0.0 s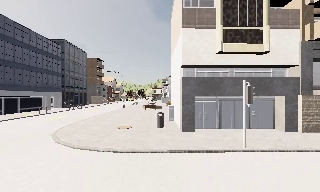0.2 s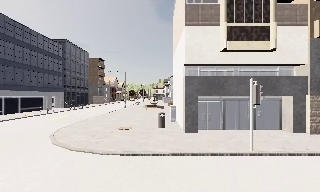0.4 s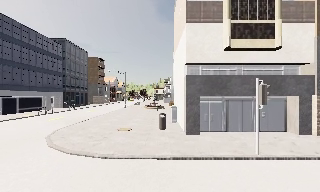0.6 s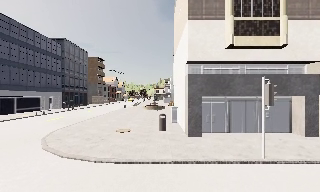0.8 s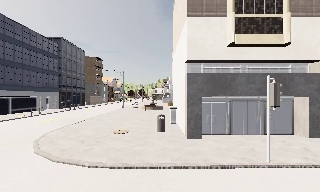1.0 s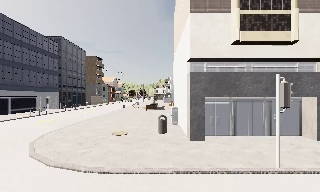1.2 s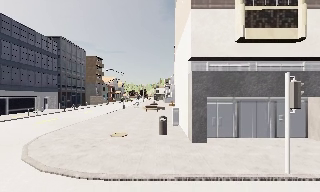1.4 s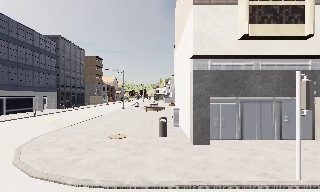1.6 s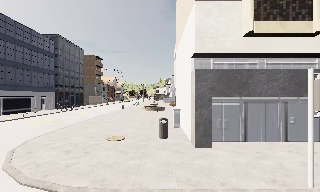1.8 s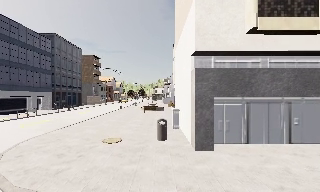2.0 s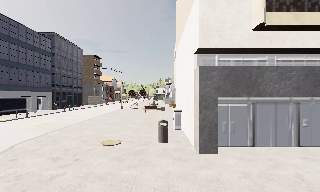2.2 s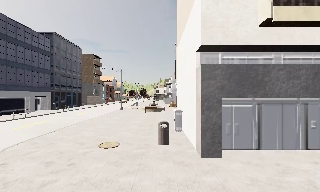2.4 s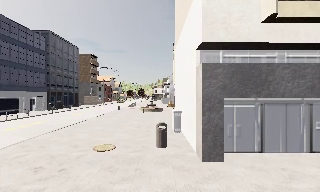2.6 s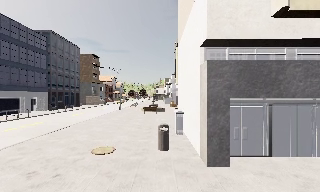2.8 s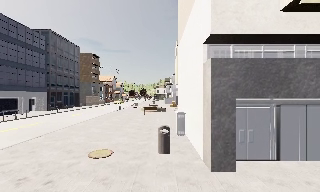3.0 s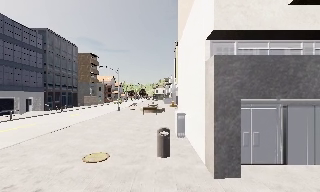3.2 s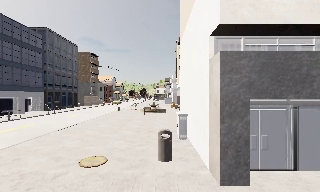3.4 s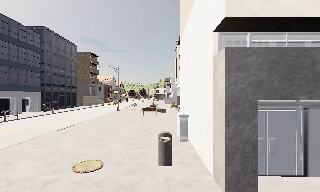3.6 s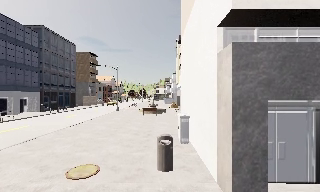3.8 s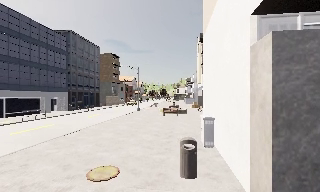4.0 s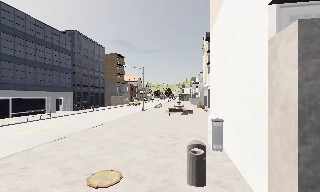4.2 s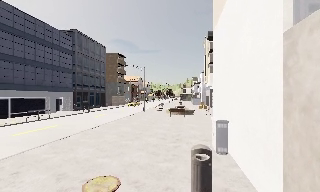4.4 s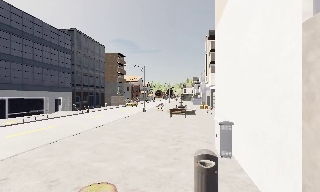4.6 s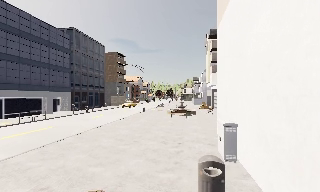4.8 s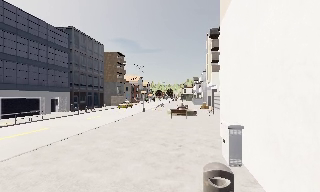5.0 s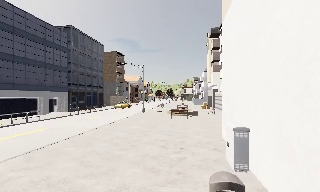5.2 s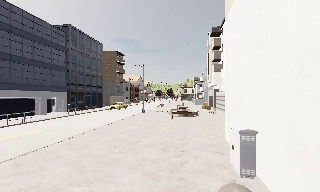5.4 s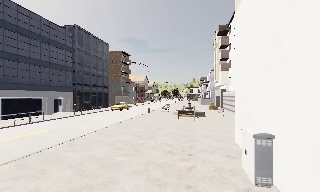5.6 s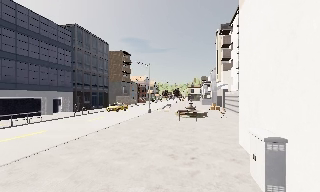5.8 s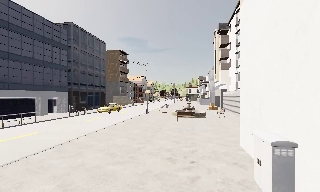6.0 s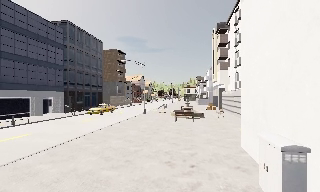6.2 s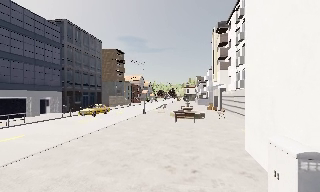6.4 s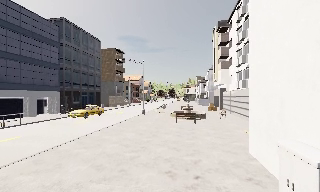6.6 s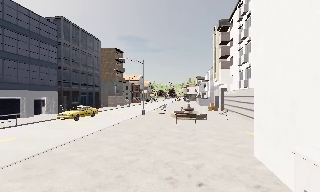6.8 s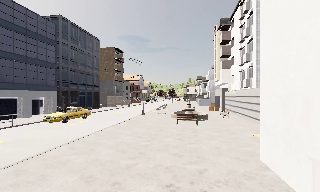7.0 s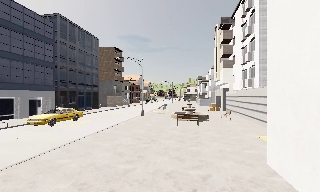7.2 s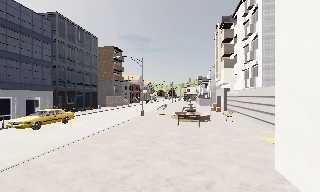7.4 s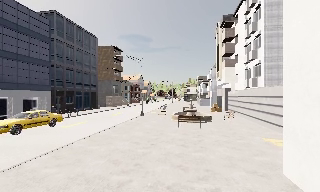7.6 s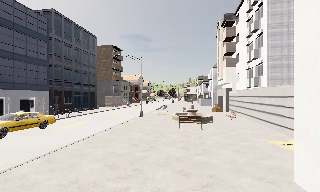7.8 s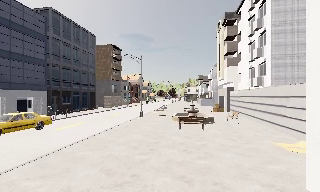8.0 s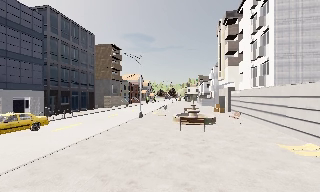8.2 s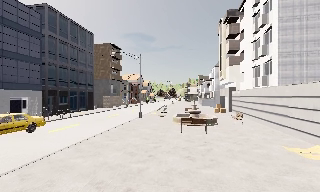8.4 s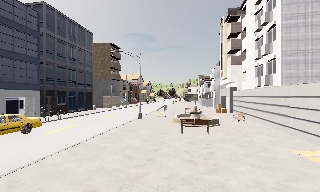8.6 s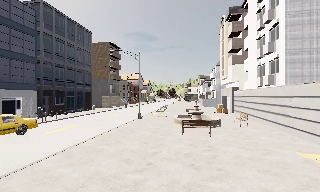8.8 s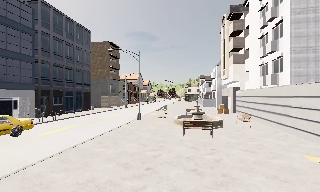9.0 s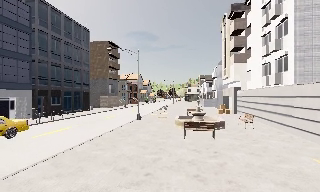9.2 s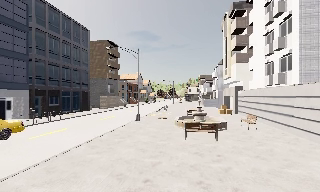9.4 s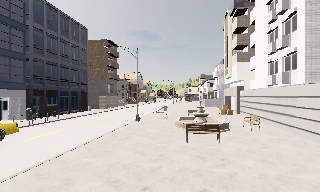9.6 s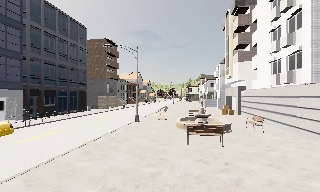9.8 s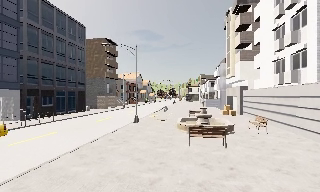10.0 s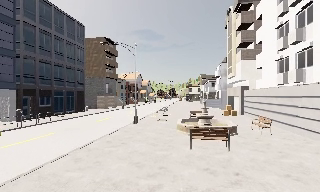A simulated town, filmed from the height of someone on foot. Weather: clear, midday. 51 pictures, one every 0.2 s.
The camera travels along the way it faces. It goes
forward.
0.0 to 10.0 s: The camera pans to its left, which is counterclockwise from overhead, by about 10 degrees. It travels forward, about 20 m, so what stands in front looms larger.
The film runs forward here.
